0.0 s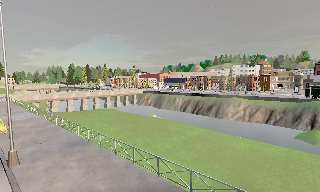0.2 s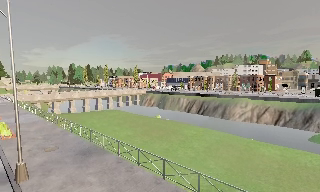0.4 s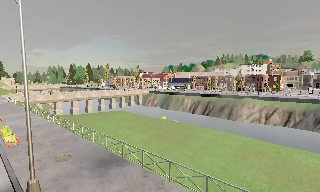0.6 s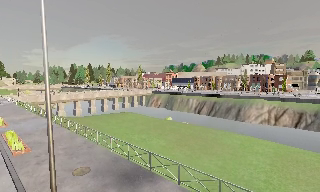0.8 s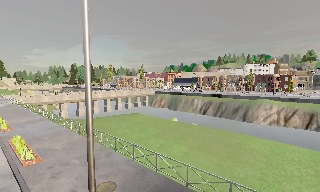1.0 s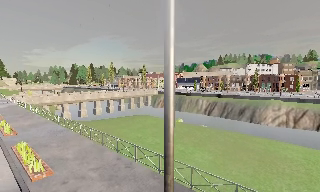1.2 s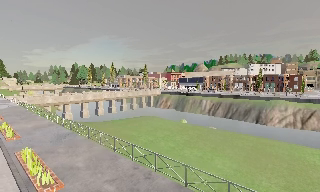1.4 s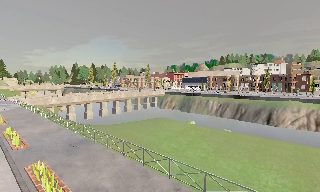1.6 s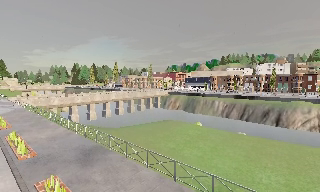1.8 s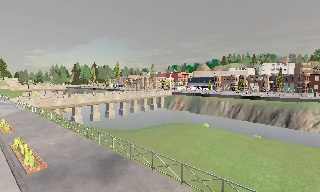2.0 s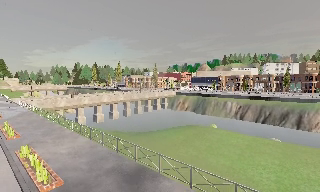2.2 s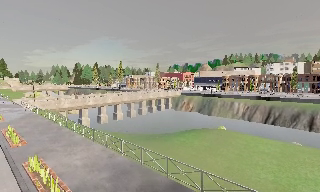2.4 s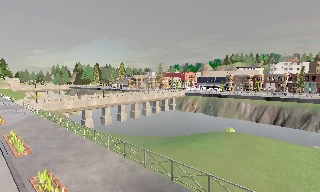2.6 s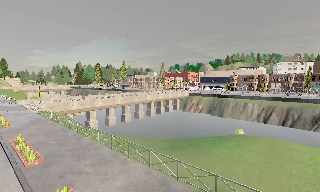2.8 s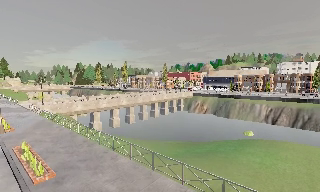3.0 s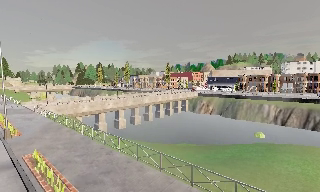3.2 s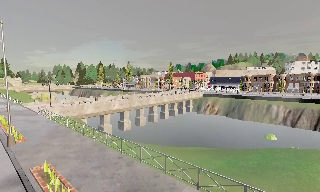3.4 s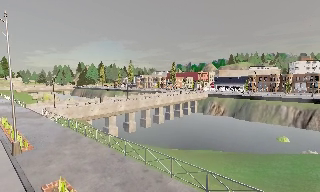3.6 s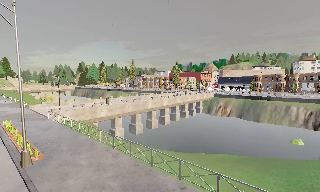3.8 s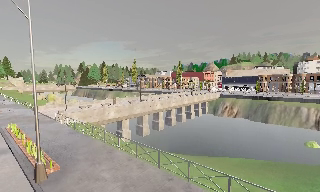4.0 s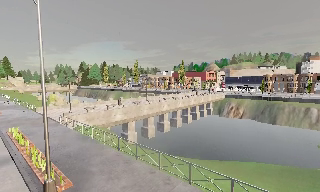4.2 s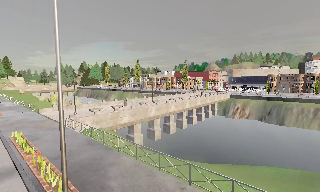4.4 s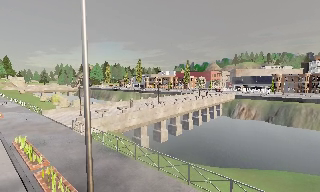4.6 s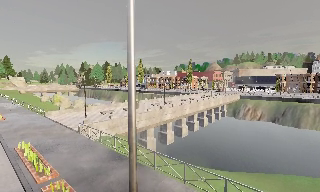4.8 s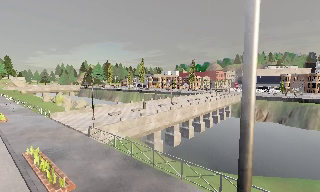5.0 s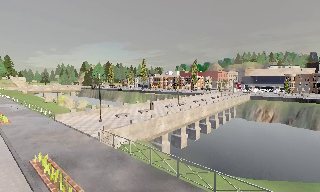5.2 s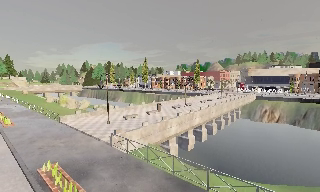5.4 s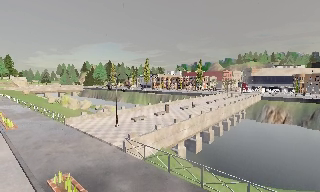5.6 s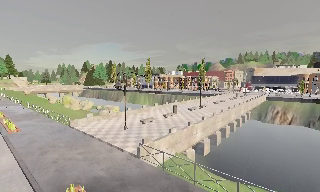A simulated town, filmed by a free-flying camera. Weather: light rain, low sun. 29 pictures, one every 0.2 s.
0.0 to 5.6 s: The camera travels to its left and forward, about 45 m, so close, fixed things drift to the right.
The film runs forward here.
